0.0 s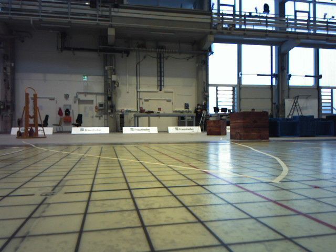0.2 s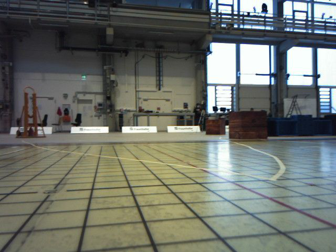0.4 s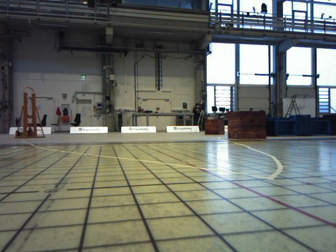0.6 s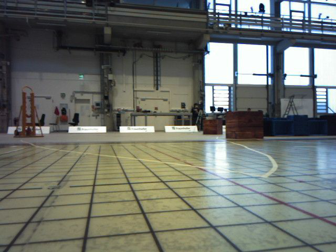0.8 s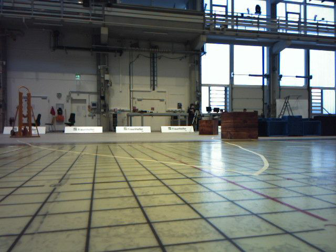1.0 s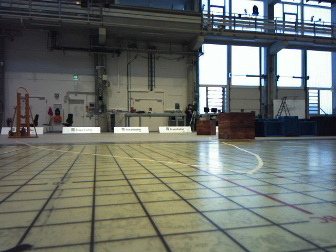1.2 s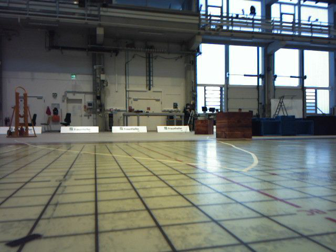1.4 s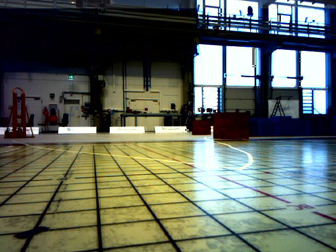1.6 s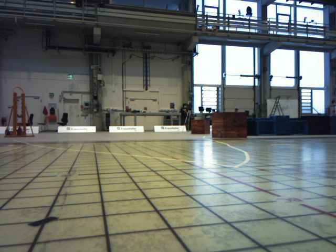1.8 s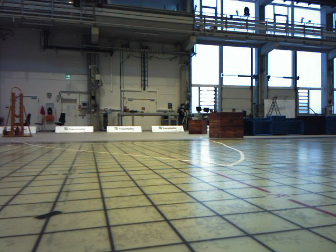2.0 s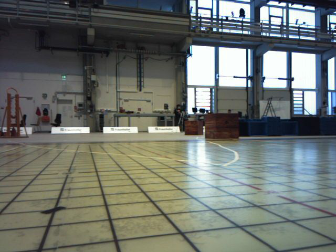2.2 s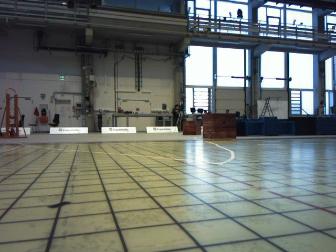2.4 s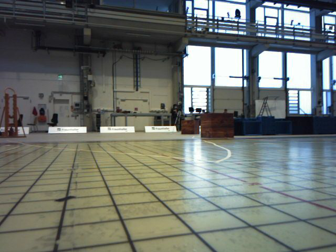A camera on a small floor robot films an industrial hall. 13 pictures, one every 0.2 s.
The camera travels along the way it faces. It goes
backward.
0.0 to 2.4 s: The camera travels backward, about 0.5 m, so what stands in front gets smaller.
The film runs backward here.
